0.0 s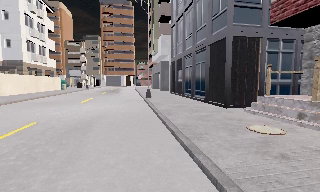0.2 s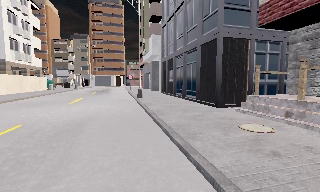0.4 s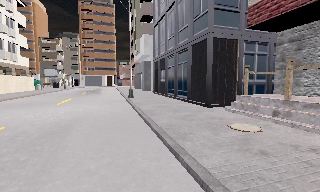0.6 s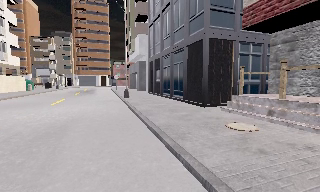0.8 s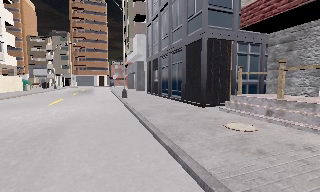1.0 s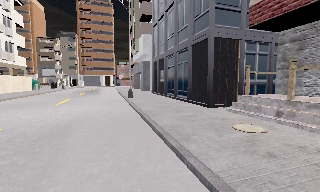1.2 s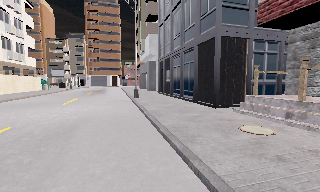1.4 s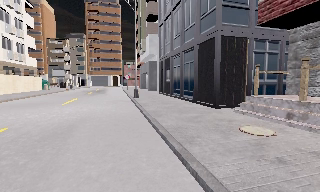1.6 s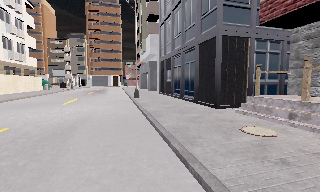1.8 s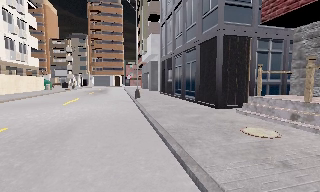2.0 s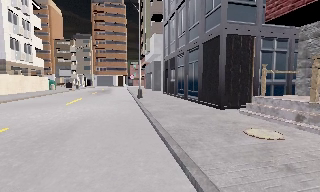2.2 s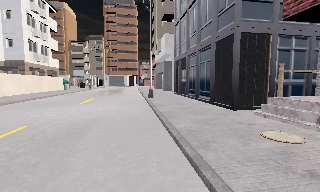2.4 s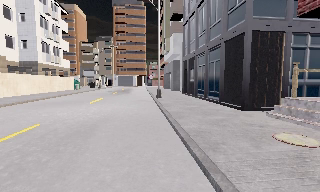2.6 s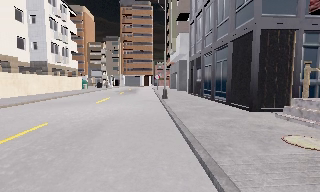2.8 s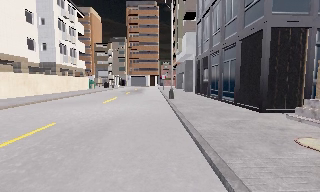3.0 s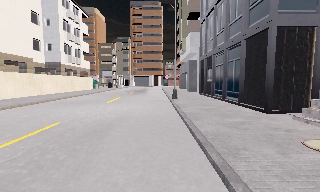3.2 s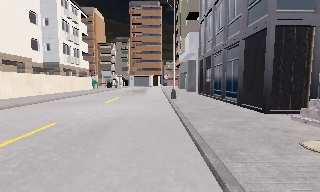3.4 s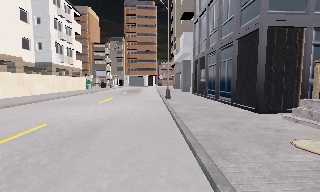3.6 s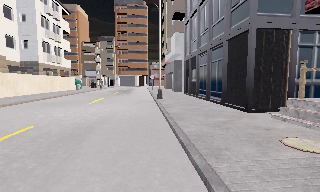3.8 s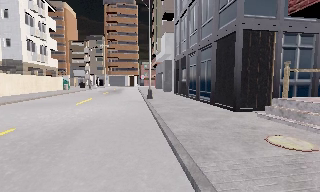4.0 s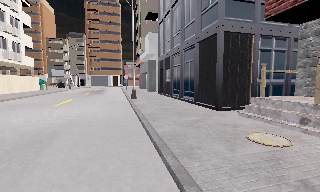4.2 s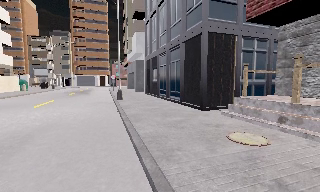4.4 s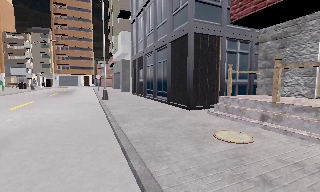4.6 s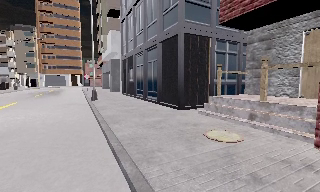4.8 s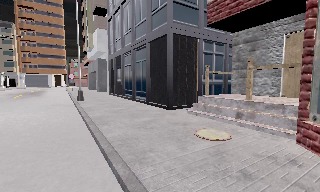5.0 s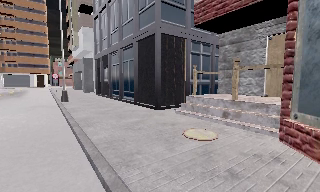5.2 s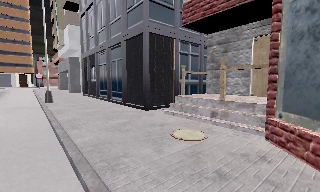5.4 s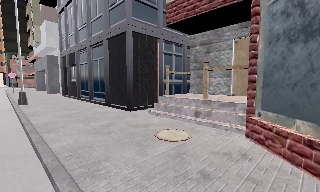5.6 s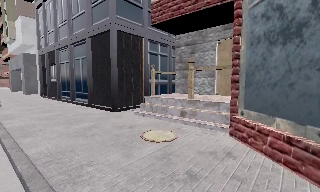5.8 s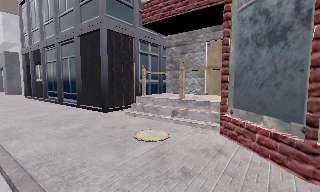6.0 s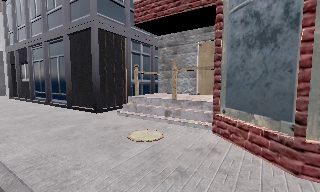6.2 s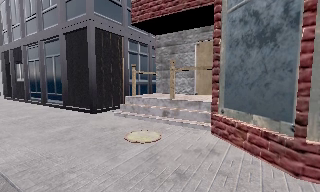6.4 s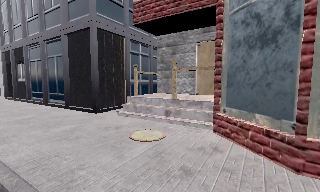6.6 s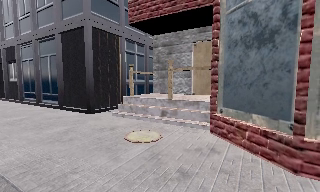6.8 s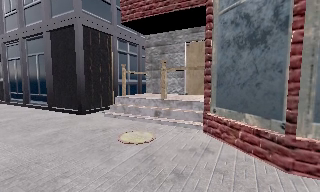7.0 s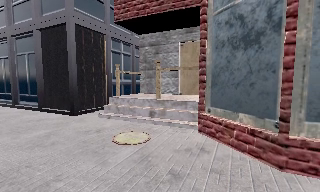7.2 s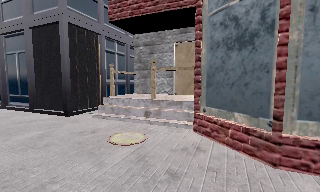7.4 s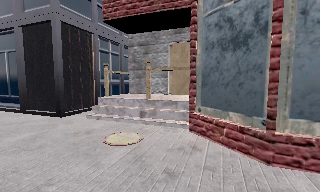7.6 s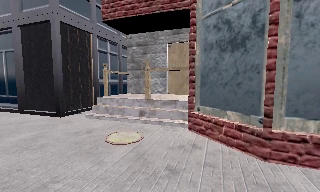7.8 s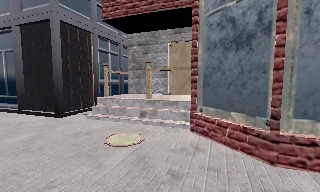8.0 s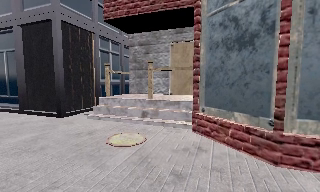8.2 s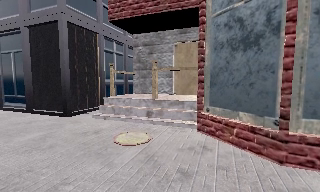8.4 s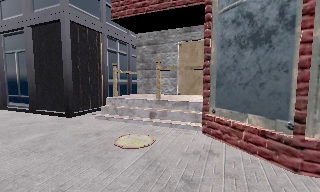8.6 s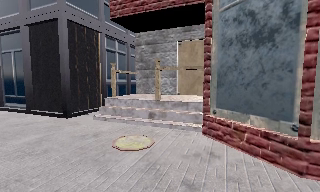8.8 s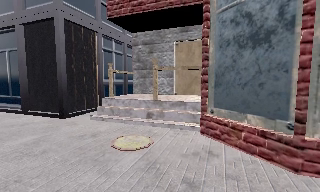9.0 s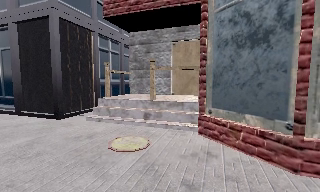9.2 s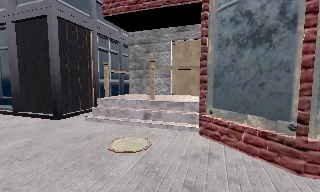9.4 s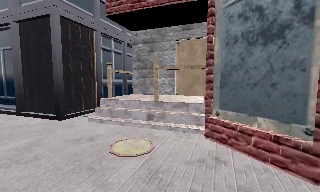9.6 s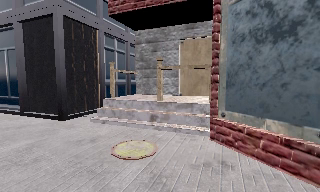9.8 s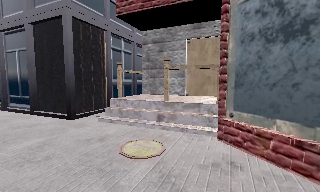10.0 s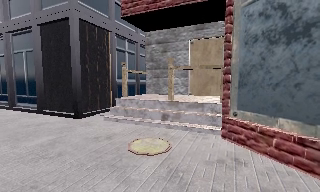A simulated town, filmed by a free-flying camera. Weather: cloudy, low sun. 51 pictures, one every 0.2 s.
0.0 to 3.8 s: The camera travels forward, about 1 m, so what stands in front looms larger.
3.8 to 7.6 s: The camera swings to its right by about 60 degrees, and the scene slides to the left.
7.6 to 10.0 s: The camera shifts only a little, or ends up much as it began.
The film runs forward here.
